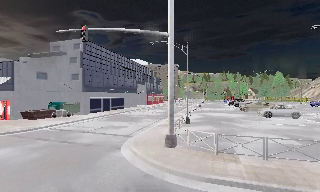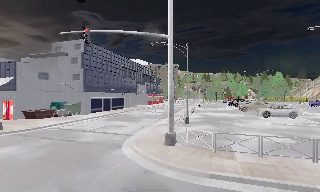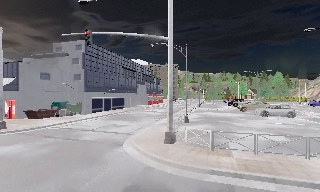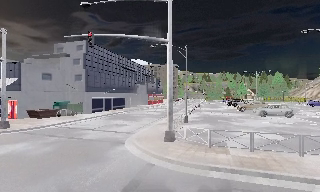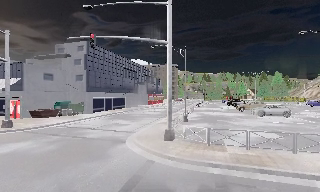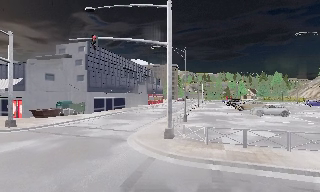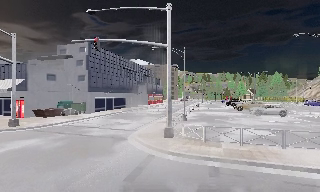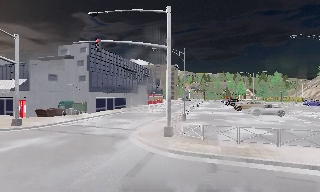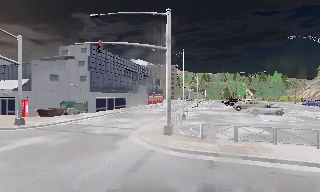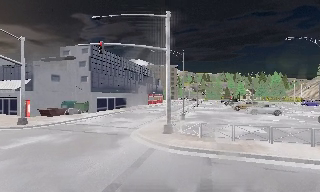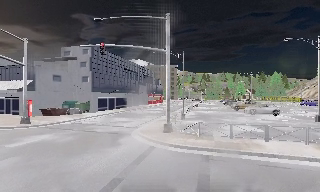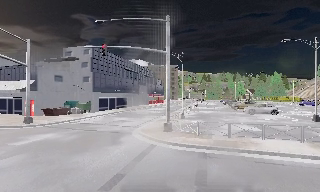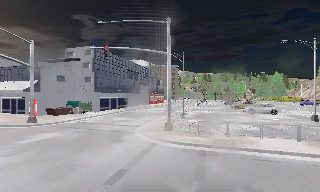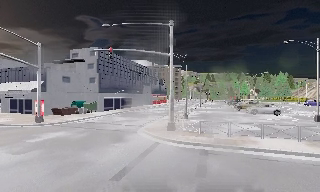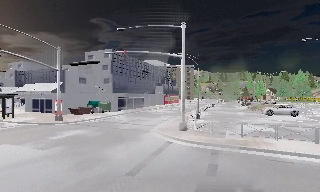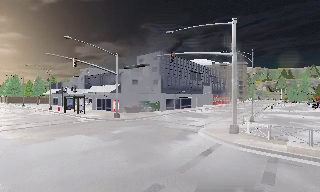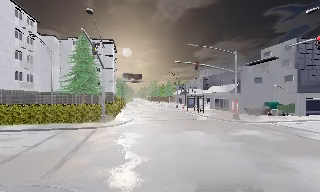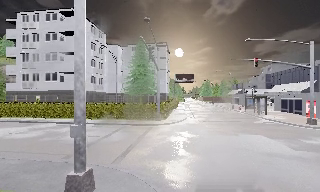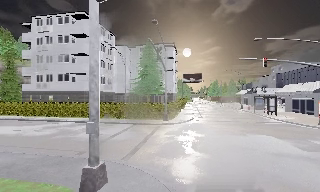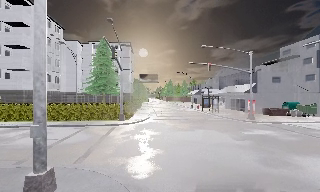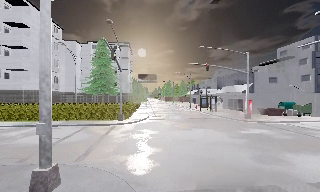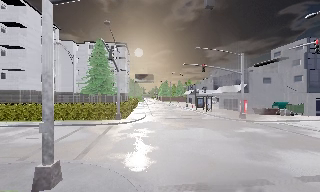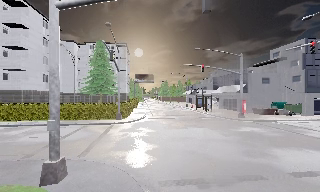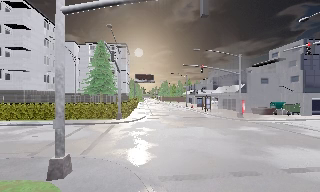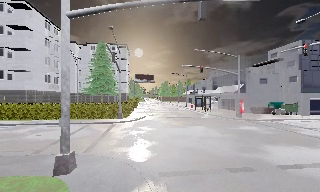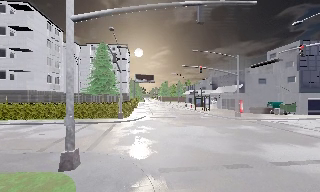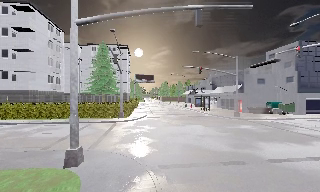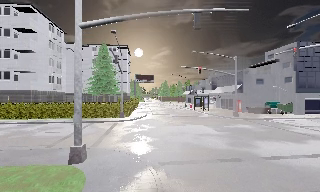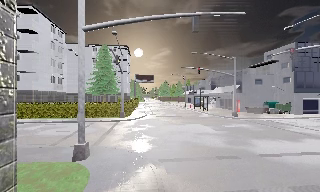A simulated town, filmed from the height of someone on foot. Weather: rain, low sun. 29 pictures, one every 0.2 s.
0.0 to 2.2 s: The camera travels backward, about 3 m, so what stands in front gets smaller.
2.2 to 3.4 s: The camera swings to its left by about 80 degrees, and the scene slides to the right. It travels backward, about 1.5 m.
3.4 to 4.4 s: The camera pans to its right, which is clockwise from overhead, by about 15 degrees. It travels backward, about 1.5 m, so what stands in front gets smaller.
4.4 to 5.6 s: The camera travels backward, about 1.5 m, so what stands in front gets smaller.
The film runs backward here.
